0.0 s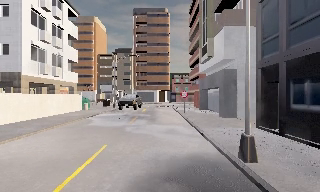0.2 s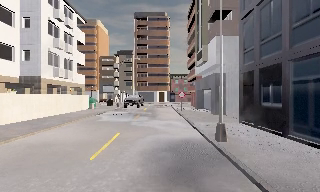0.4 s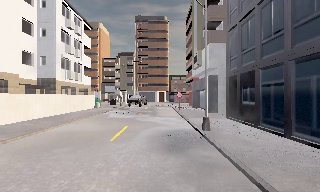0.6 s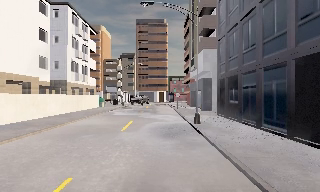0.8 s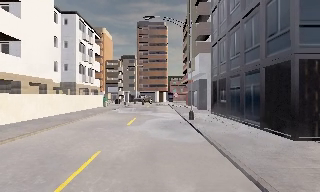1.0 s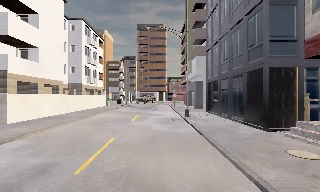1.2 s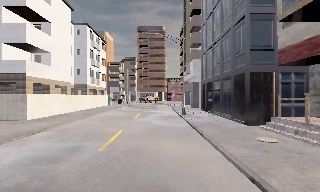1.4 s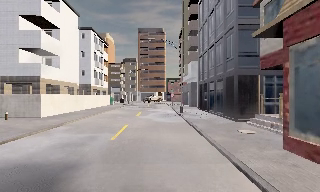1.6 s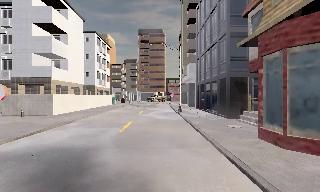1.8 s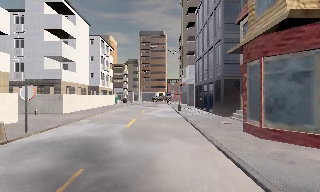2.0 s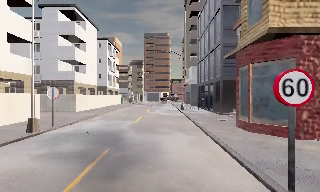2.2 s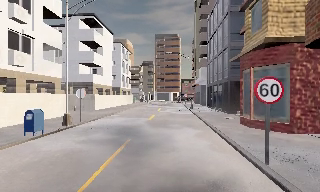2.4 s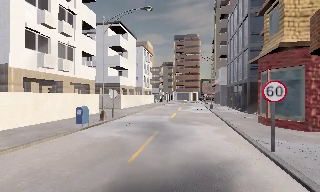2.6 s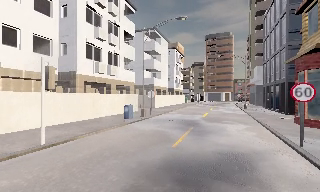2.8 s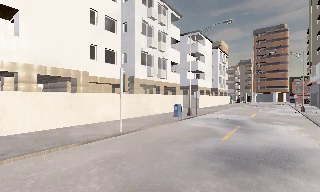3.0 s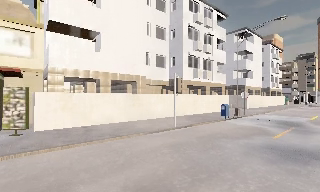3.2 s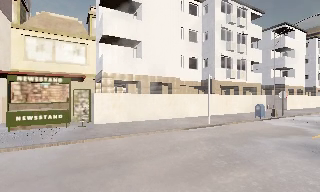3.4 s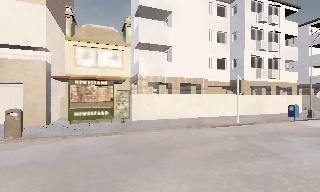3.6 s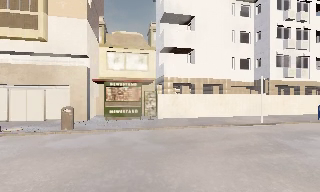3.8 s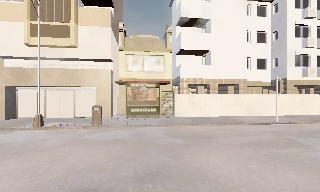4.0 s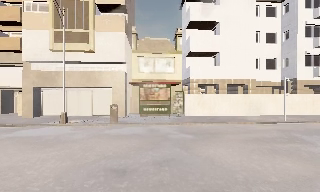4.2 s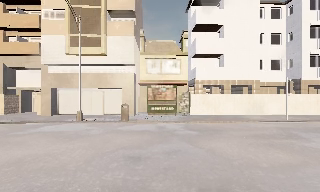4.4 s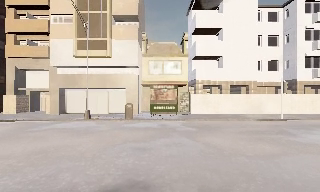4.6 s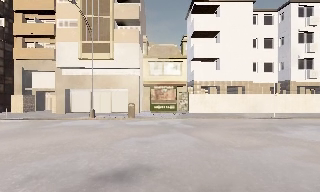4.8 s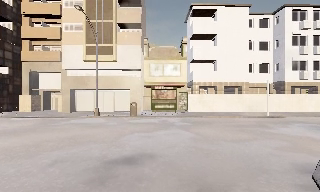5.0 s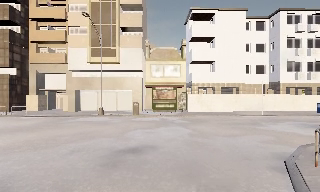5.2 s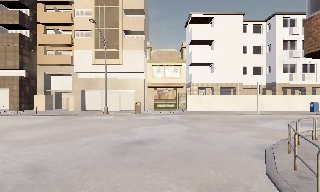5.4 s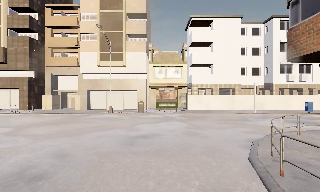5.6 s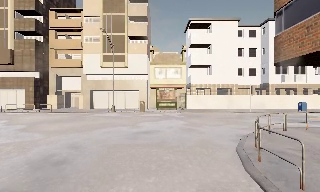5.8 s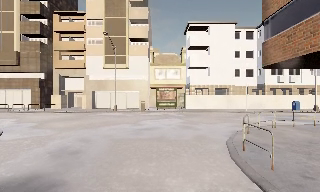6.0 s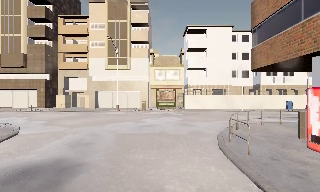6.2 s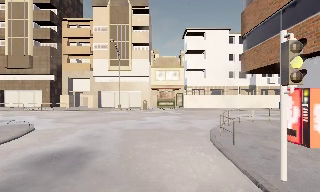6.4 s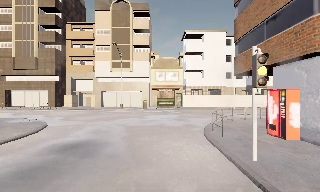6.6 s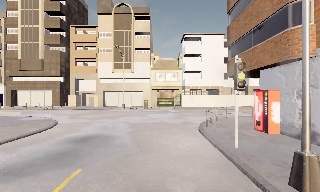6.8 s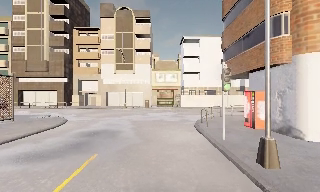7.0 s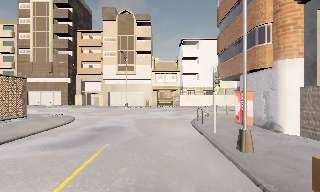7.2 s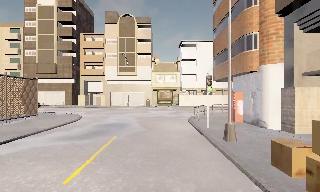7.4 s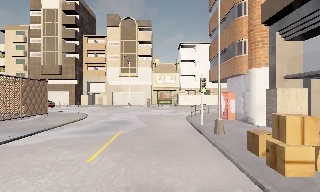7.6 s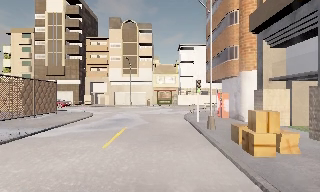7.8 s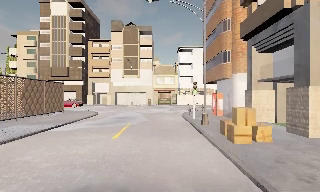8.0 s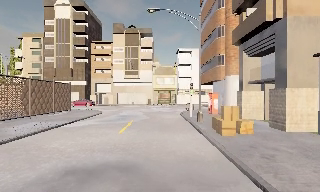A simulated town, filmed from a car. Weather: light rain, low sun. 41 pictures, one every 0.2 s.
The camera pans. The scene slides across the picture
to the right.
The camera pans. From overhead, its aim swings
counterclockwise.
0.0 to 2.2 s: The camera travels backward, about 18 m, so what stands in front gets smaller.
2.2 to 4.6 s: The camera swings to its left by about 85 degrees, and the scene slides to the right. It travels backward, about 13 m. It loses speed.
4.6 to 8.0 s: The camera travels backward, about 17 m, so what stands in front gets smaller.
The film runs backward here.
